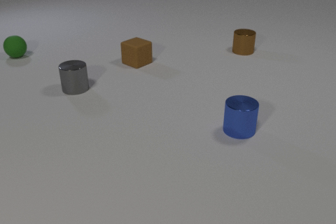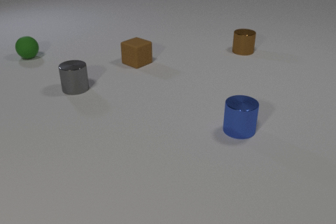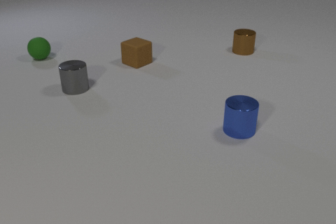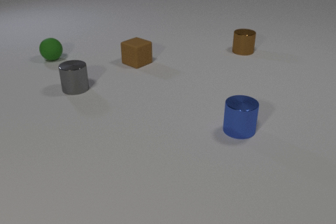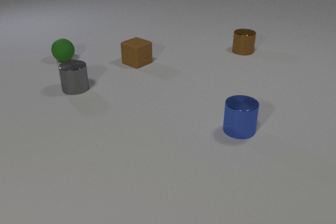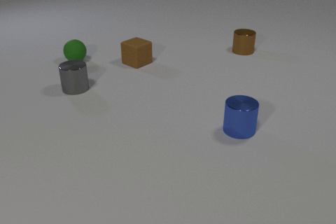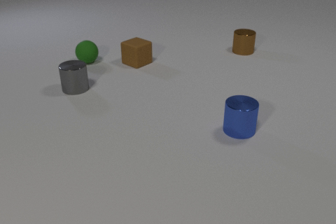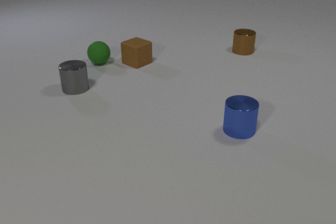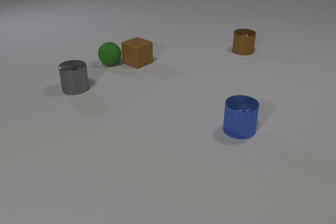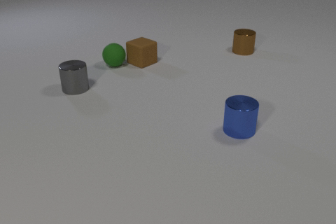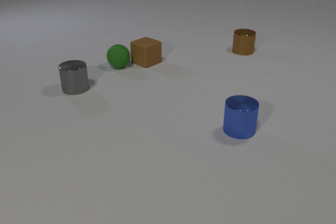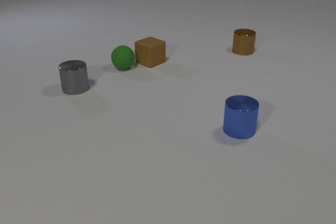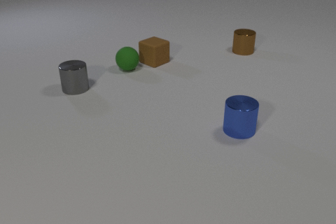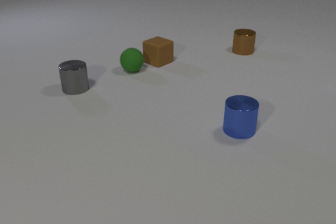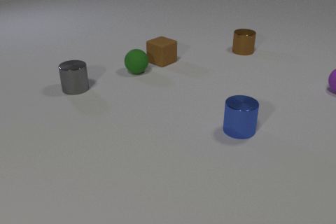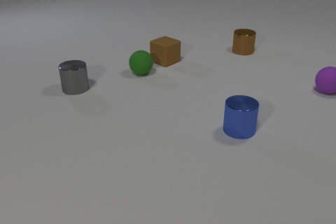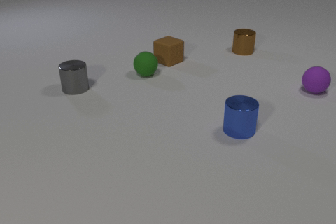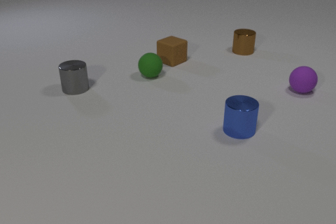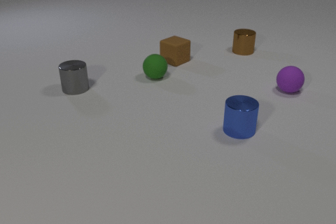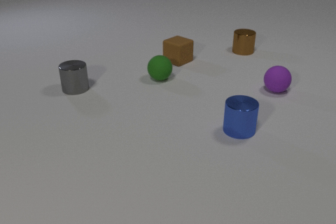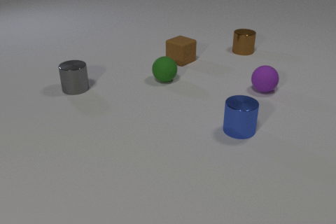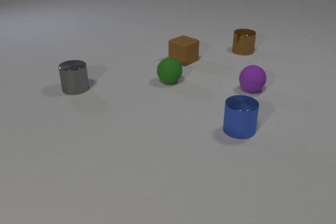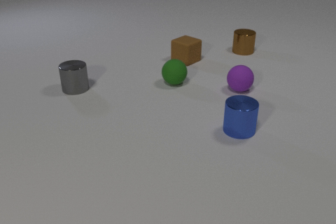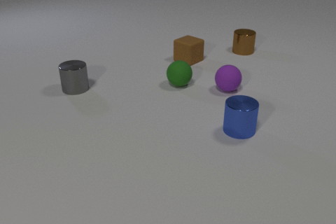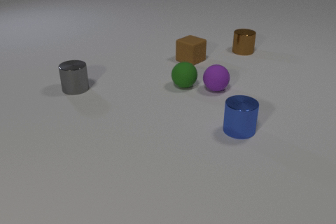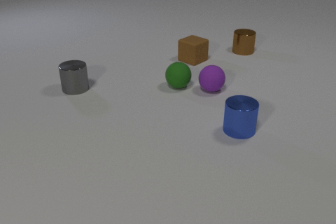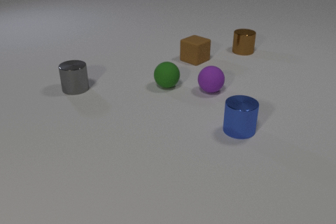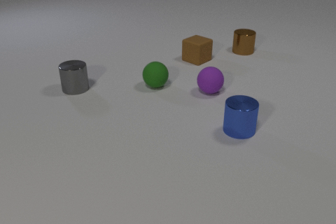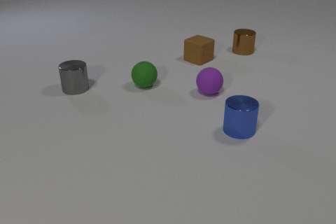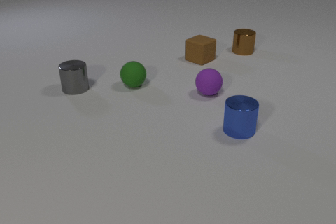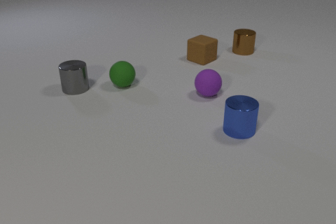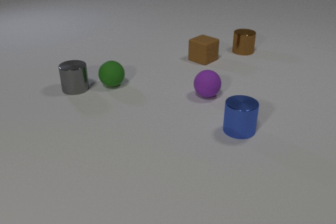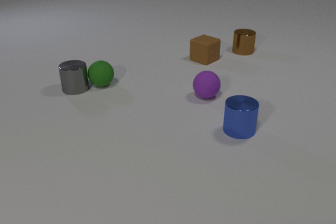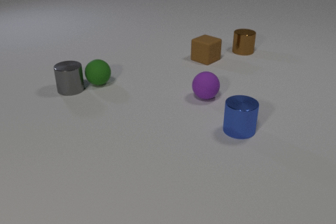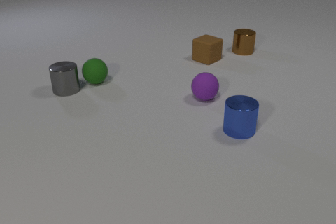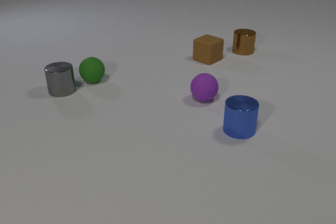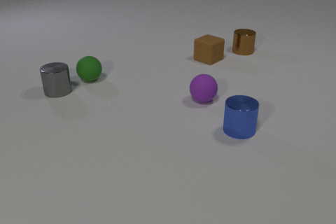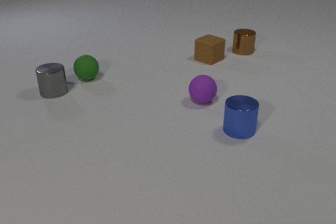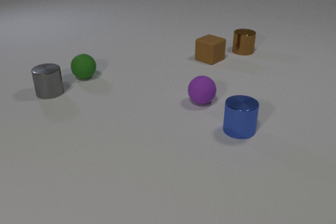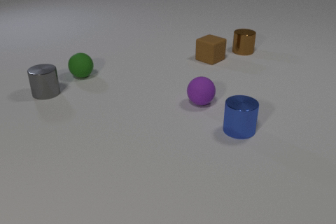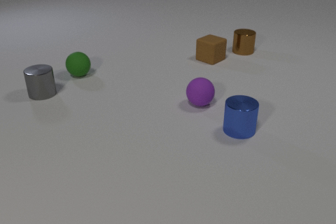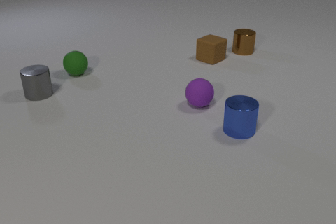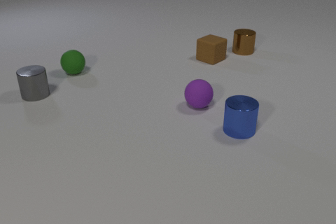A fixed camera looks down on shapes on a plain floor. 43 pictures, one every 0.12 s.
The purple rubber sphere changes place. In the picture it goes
to the left.
The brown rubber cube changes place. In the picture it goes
to the right.
0.00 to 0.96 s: The green rubber sphere rolls to the right and toward the camera. The green rubber sphere and the brown rubber cube collide.
0.96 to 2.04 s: The green rubber sphere rolls to the right and toward the camera. The brown rubber cube slides to the right. The purple rubber sphere comes in at the right edge, rolls to the left.
2.04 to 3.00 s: The green rubber sphere rolls to the right and toward the camera. The brown rubber cube slides to the right. The purple rubber sphere rolls to the left. The green rubber sphere and the purple rubber sphere collide.
3.00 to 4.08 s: The green rubber sphere rolls to the left. The brown rubber cube slides to the right. The purple rubber sphere rolls toward the camera. The gray metal cylinder slides to the left. The green rubber sphere and the gray metal cylinder collide.
4.08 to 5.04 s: The green rubber sphere rolls away from the camera and to the left. The purple rubber sphere rolls toward the camera. The gray metal cylinder slides to the left.
How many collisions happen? 3.
What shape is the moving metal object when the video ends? cylinder.
How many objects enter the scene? 1.
